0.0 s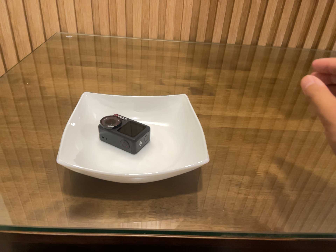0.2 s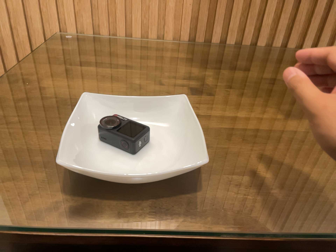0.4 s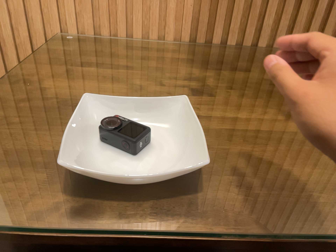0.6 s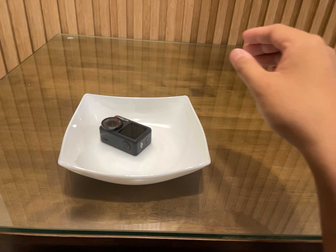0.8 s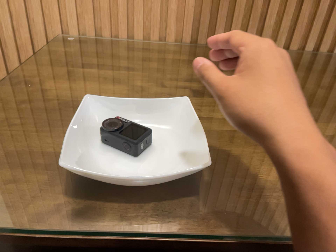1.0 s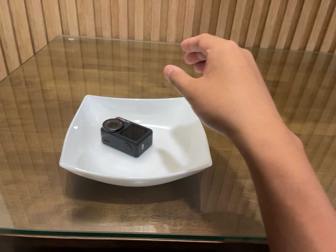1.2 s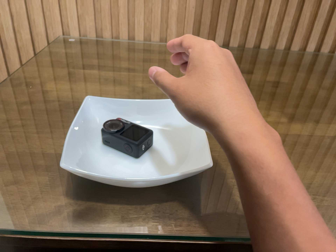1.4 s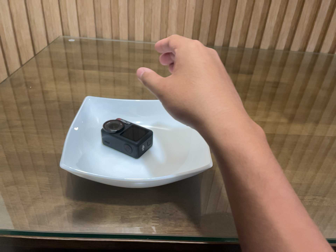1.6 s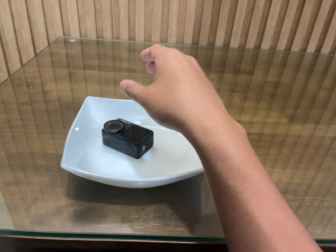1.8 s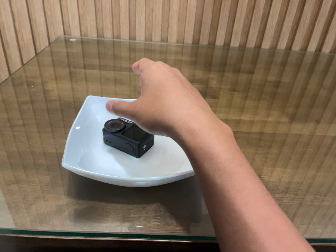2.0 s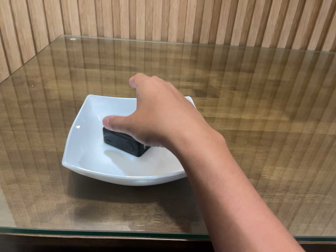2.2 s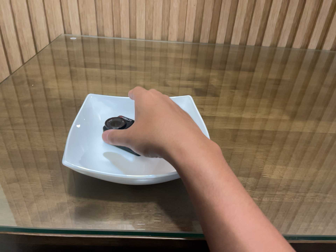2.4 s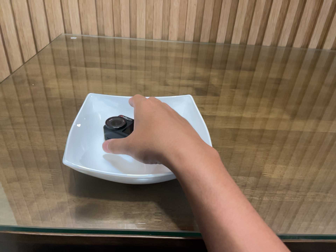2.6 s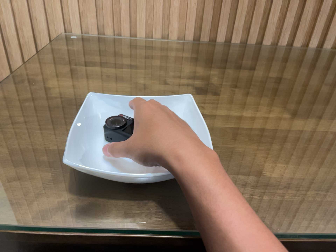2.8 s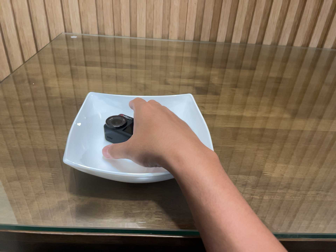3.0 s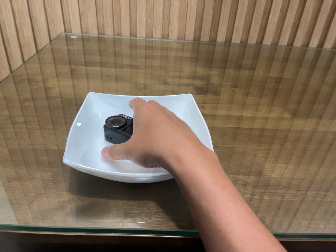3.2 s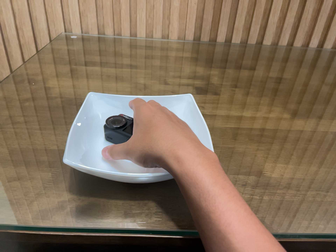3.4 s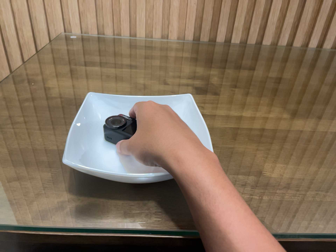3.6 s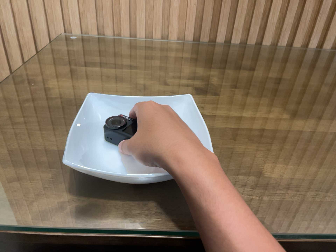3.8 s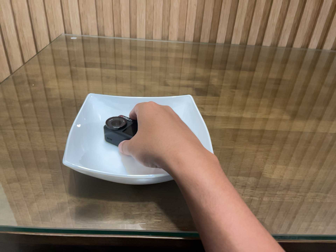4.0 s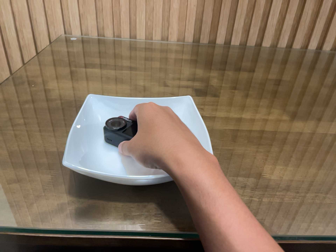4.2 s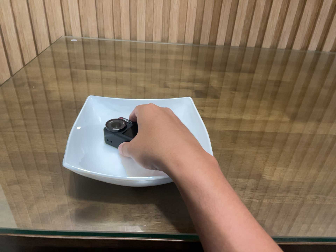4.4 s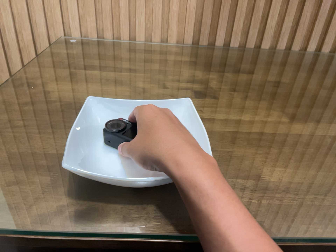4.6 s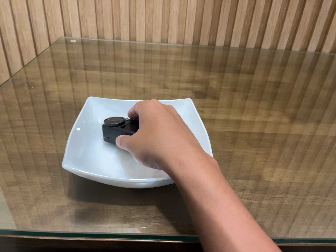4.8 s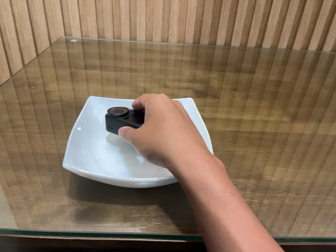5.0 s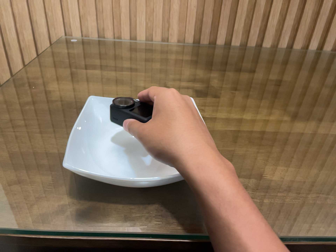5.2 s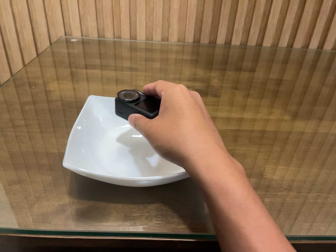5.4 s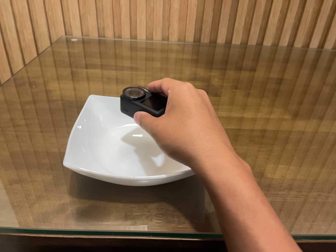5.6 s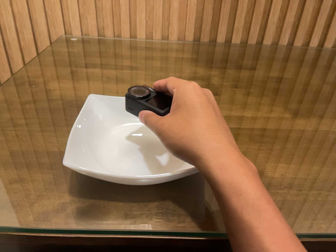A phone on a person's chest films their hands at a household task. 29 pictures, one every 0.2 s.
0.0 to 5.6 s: The camera keeps its place and its aim.
The film runs backward here.
